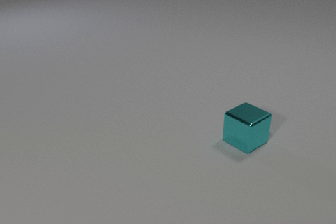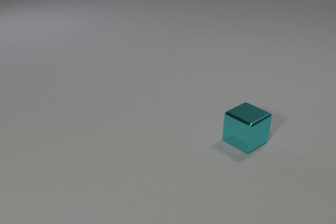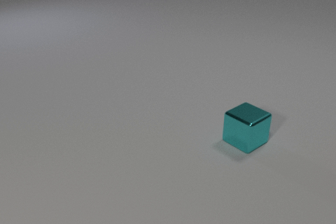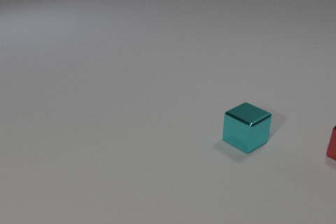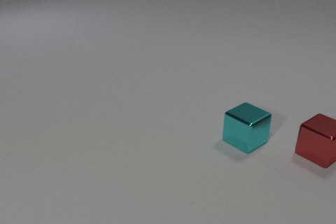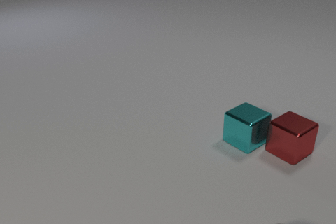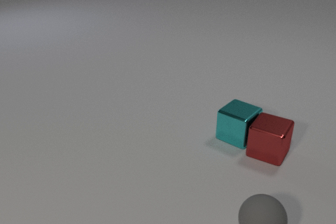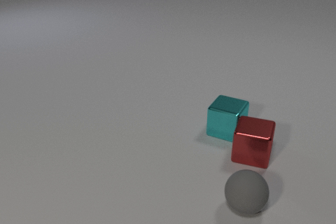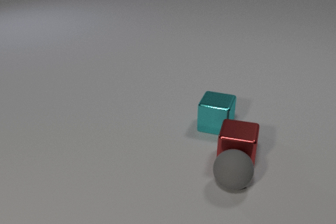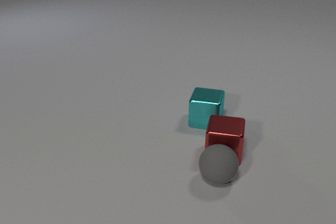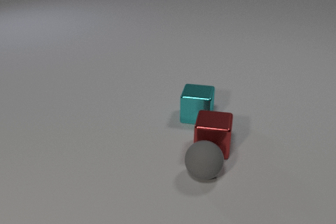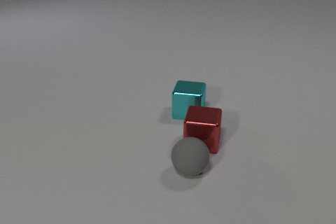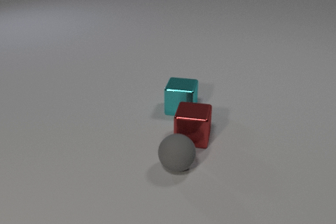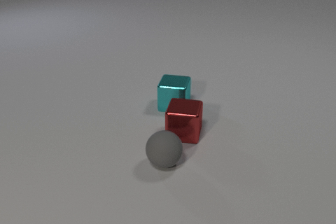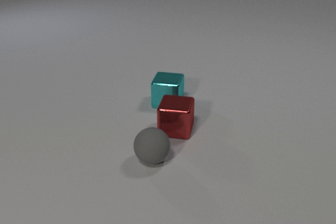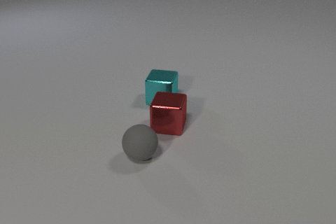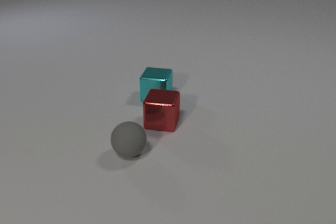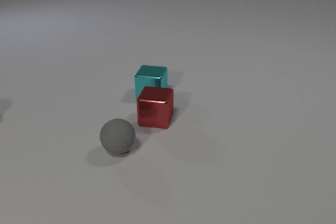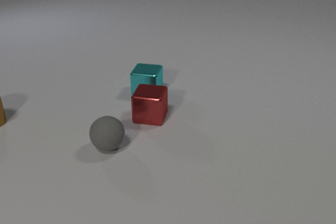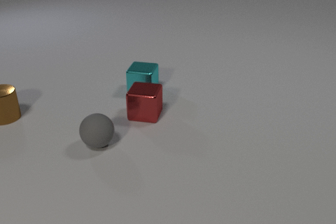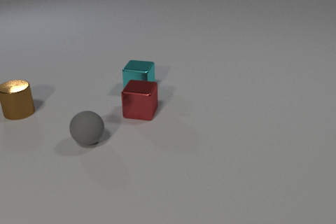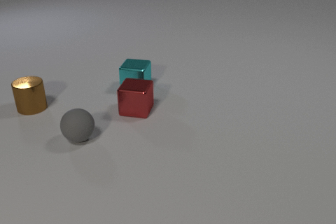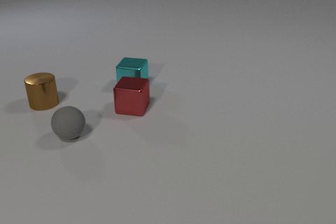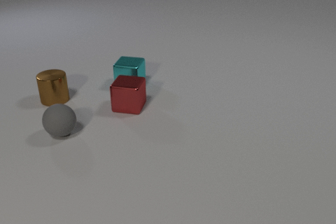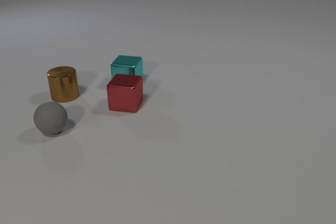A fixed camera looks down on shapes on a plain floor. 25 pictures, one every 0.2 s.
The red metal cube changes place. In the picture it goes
to the left.
0.0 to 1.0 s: The red metal cube comes in at the right edge, slides to the left.
1.0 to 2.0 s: The red metal cube slides to the left, spins counterclockwise seen from above by about 30 degrees, its near face sliding to the right. The cyan metal cube slides to the left and away from the camera, spins counterclockwise seen from above by about 30 degrees, its near face sliding to the right. The gray rubber sphere rolls away from the camera and to the left. The red metal cube and the cyan metal cube collide. The red metal cube and the gray rubber sphere collide.
2.0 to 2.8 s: The red metal cube slides to the left and away from the camera. The cyan metal cube slides to the left and away from the camera. The gray rubber sphere rolls to the left and away from the camera.
2.8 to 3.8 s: The red metal cube slides to the left and away from the camera. The cyan metal cube slides away from the camera and to the left. The gray rubber sphere rolls to the left and away from the camera. The brown metal cylinder comes in at the left edge, slides to the right.
3.8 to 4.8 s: The red metal cube slides away from the camera and to the left. The cyan metal cube slides away from the camera and to the left. The gray rubber sphere rolls to the left and away from the camera. The brown metal cylinder slides to the right and away from the camera.
How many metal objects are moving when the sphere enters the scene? 1.
How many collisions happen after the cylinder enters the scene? 0.
Are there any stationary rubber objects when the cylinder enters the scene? no.
